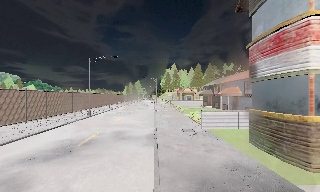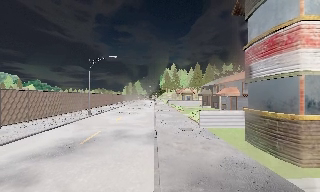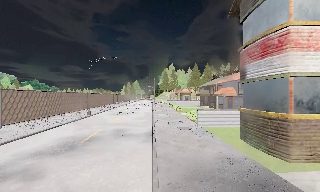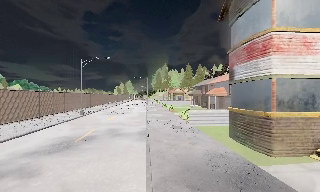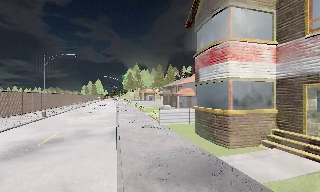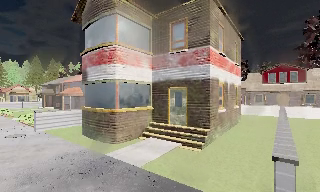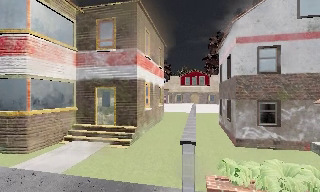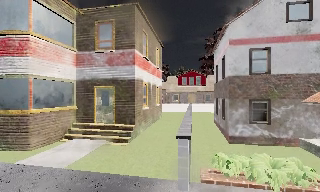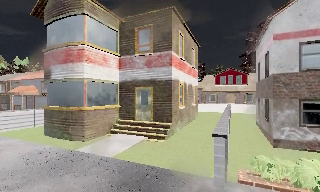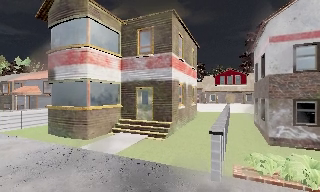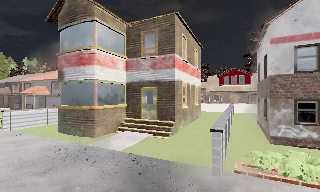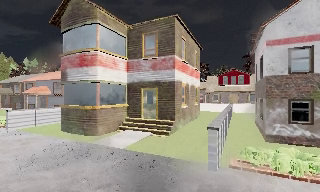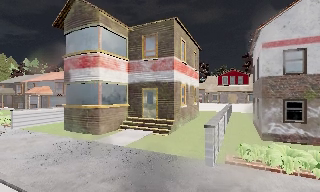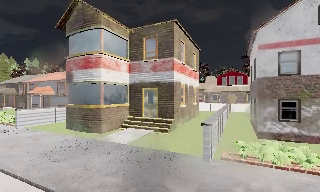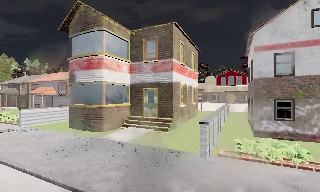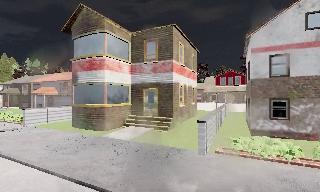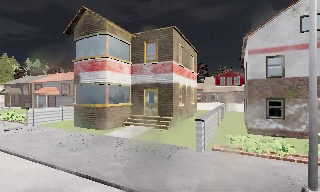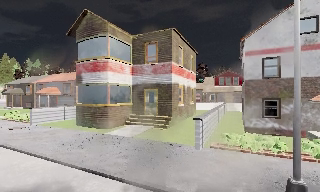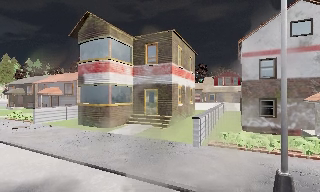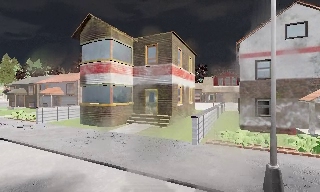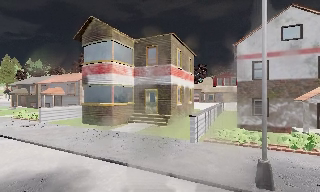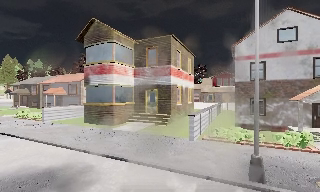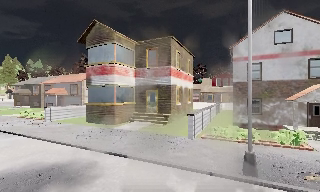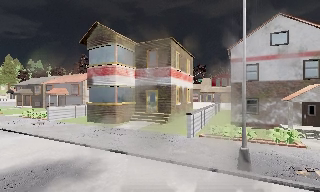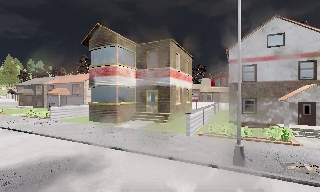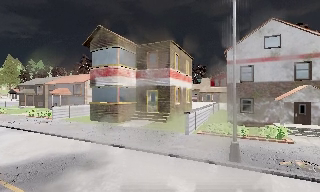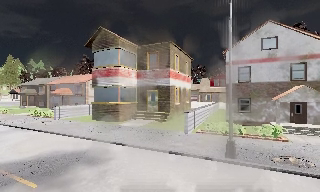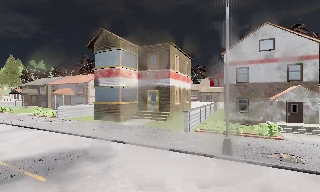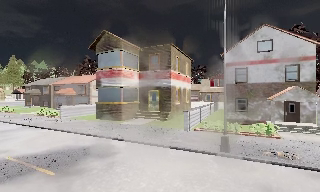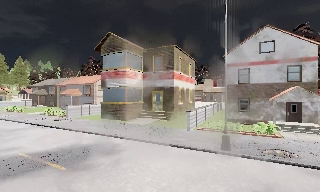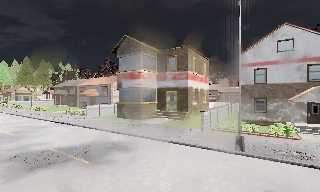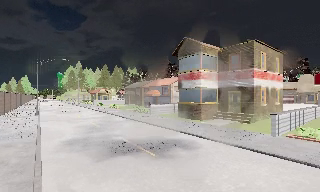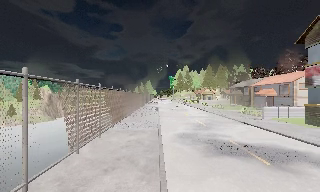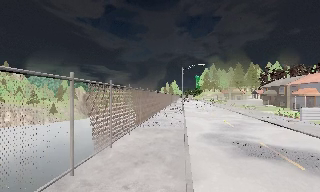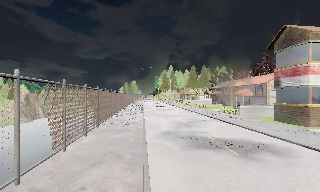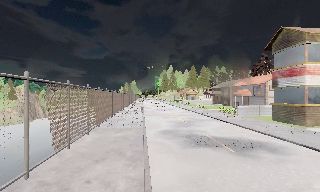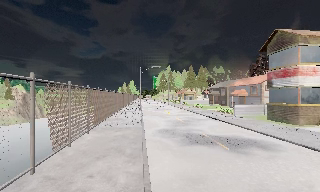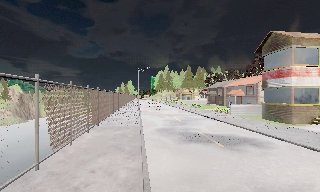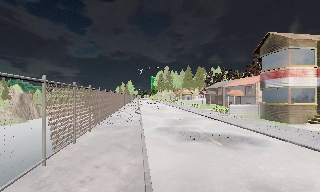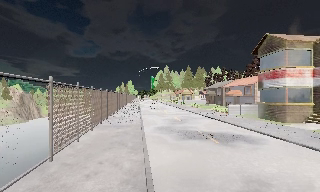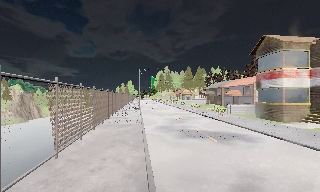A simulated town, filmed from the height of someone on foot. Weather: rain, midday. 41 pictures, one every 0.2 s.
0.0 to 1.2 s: The camera pans to its right, which is clockwise from overhead, by about 75 degrees. It travels backward, about 2 m.
1.2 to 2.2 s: The scene slides to the right, as the camera pans about 15 degrees to its left. It travels backward, about 1.5 m, so what stands in front gets smaller.
2.2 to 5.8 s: The camera travels backward, about 6 m, so what stands in front gets smaller.
5.8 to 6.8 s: The camera pans to its left, which is counterclockwise from overhead, by about 55 degrees. It travels backward, about 1.5 m.
6.8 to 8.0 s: The camera travels backward, about 2 m, so what stands in front gets smaller.
The film runs backward here.
